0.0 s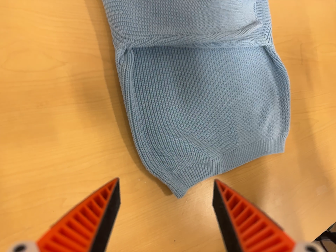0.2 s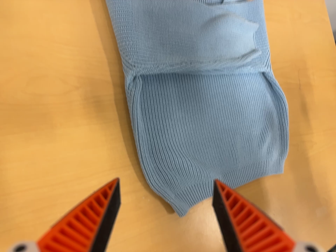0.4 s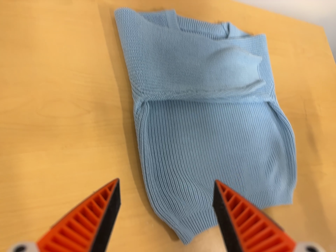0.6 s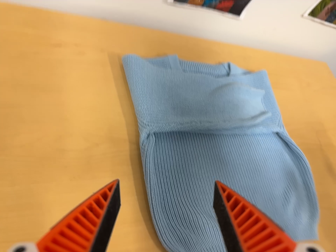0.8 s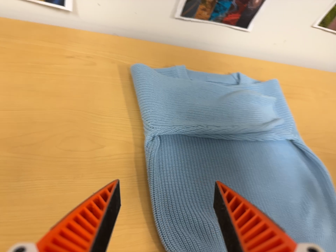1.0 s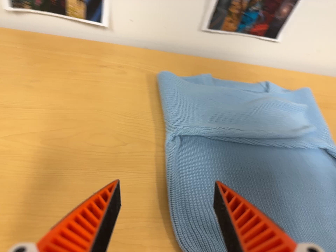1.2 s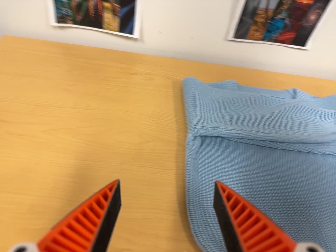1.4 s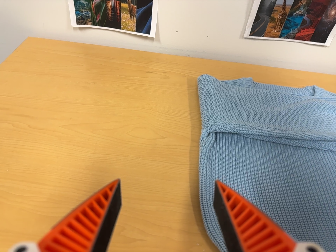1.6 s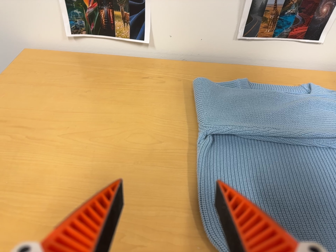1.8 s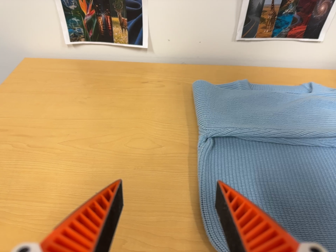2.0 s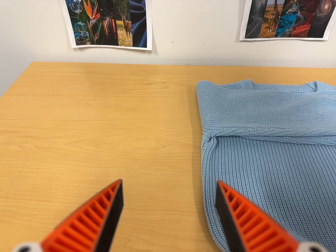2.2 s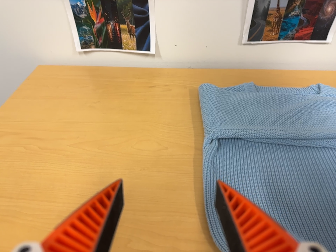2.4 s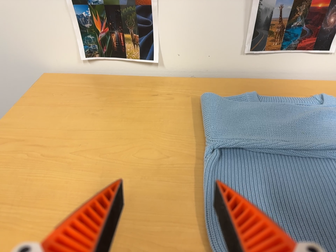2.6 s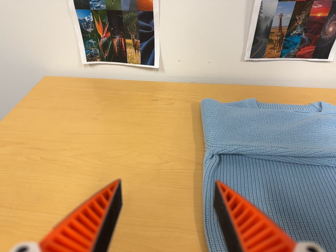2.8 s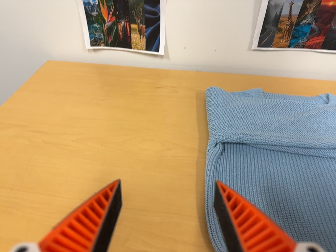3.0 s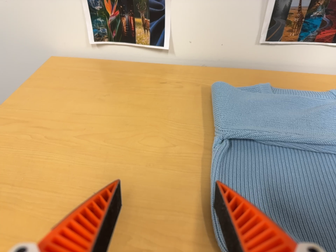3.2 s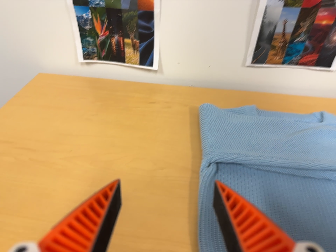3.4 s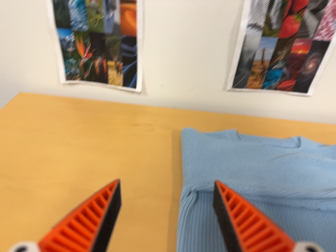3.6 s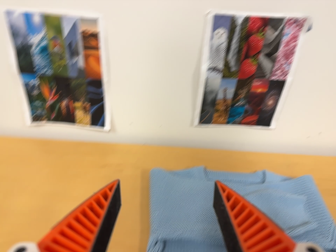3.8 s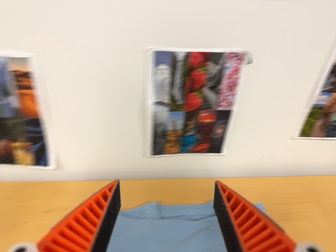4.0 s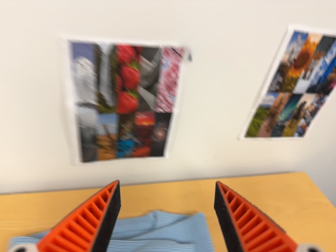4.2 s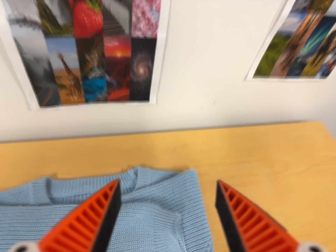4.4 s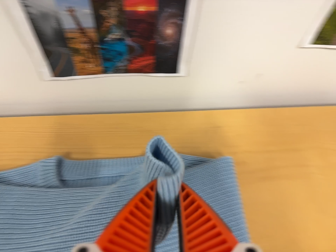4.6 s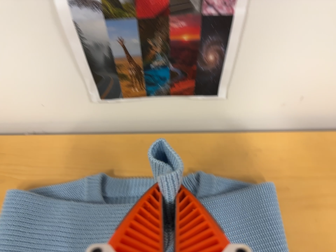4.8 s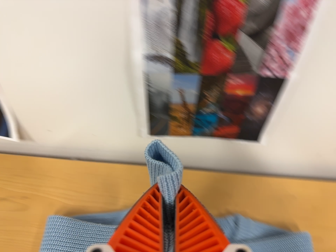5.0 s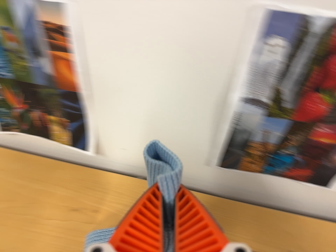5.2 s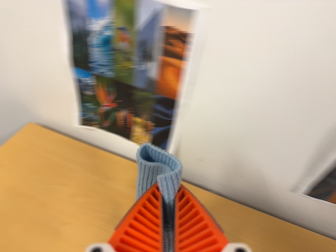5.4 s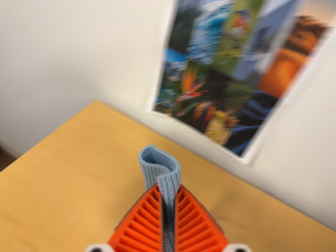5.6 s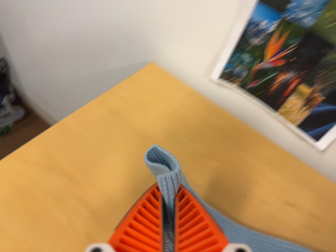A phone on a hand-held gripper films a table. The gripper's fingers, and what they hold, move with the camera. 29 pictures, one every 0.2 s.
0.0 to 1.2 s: The camera swings to its left by about 30 degrees, and the scene slides to the right. It travels toward the bottom of its view, to its right and backward, about 20 cm. Its aim tips toward the top of its view by about 40 degrees.
1.2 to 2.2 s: The camera shifts only a little, or ends up much as it began.
2.2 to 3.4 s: The camera travels toward the top of its view, about 6 cm, so close, fixed things drift downward.
3.4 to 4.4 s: The camera swings to its right by about 10 degrees, and the scene slides to the left. It travels forward, to its right and toward the top of its view, about 36 cm, so what stands in front looms larger. Its aim tips toward the bottom of its view by about 15 degrees.
4.4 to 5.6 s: The camera swings to its left by about 25 degrees, and the scene slides to the right. It travels to its left, about 50 cm, so close, fixed things drift to the right. It rolls about its line of sight by about 35 degrees, and the scene rotates clockwise.
The film runs backward here.
